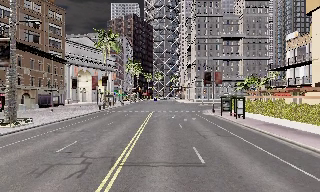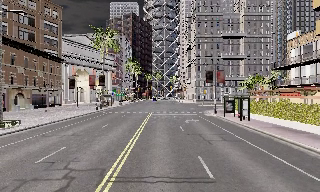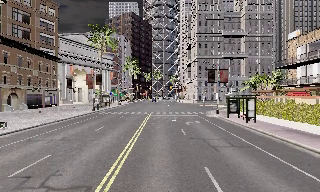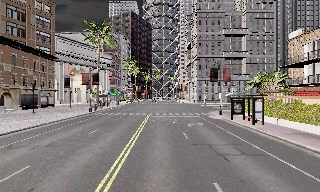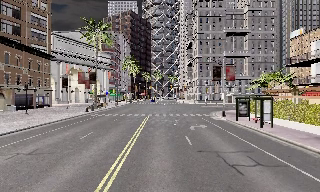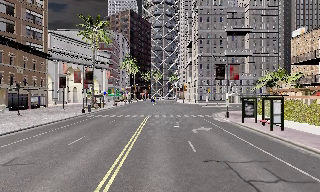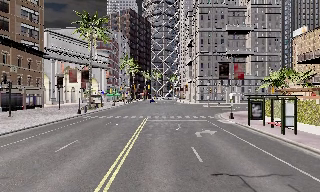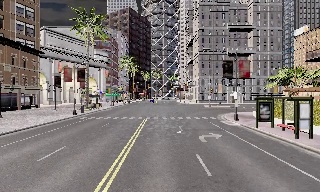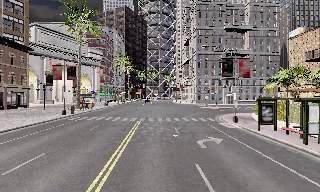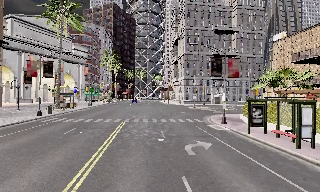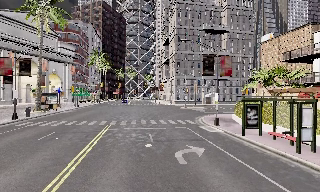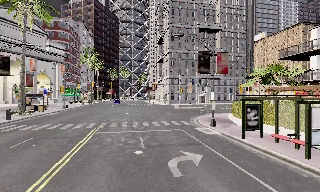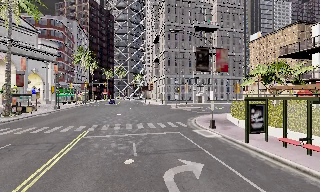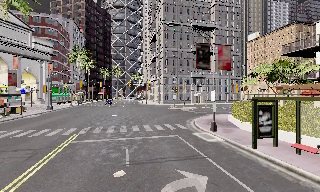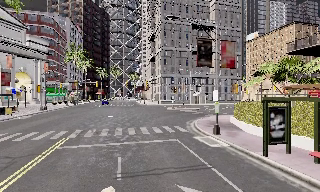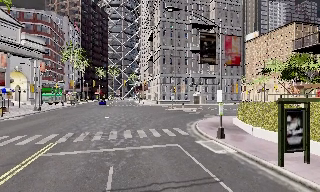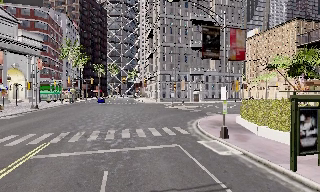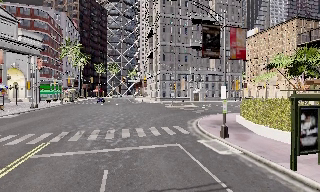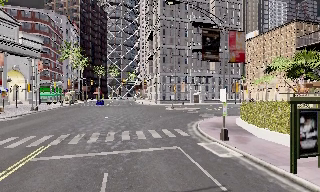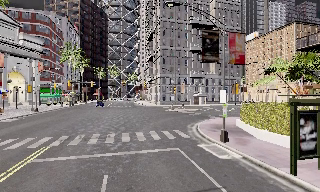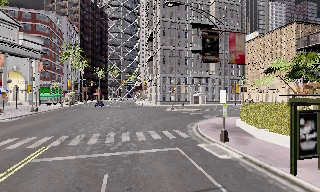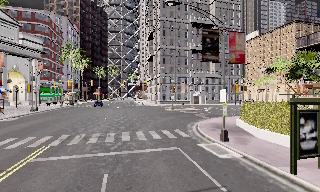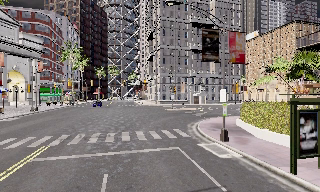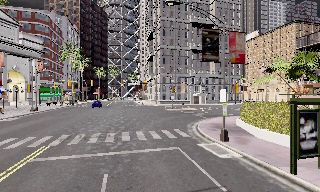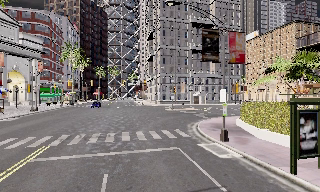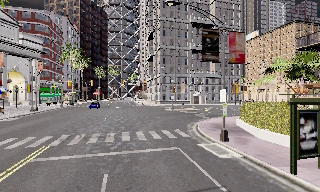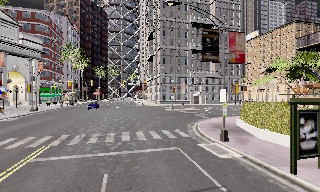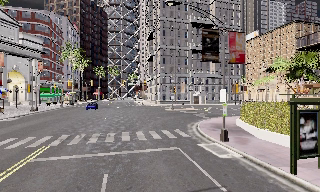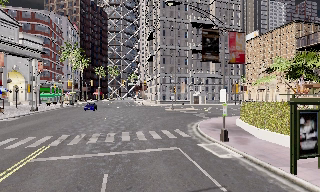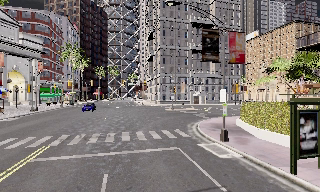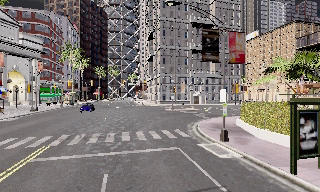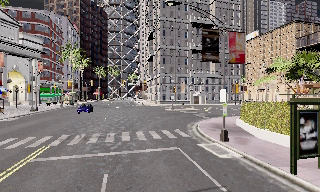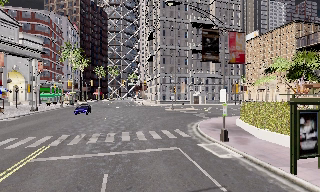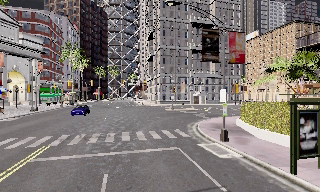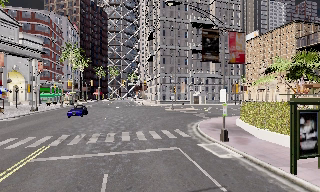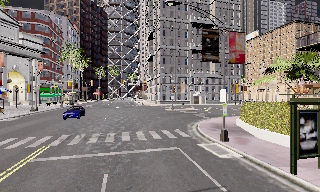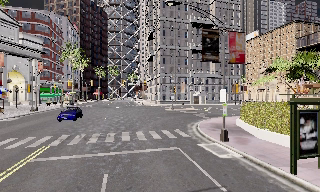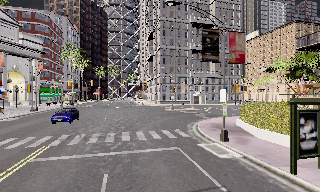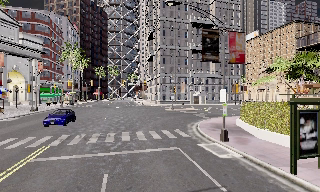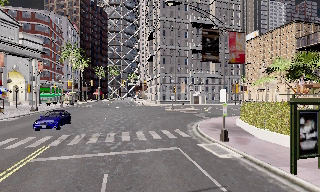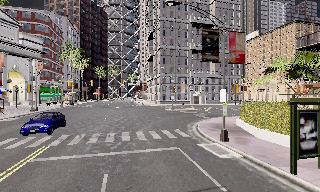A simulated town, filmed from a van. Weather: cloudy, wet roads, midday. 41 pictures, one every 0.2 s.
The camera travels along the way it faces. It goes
forward.
0.0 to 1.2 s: The camera travels forward, about 7 m, so what stands in front looms larger.
1.2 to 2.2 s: The camera swings to its right by about 10 degrees, and the scene slides to the left. It travels forward, about 6 m, so what stands in front looms larger.
2.2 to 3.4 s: The camera travels forward, about 5 m, so what stands in front looms larger. It loses speed.
3.4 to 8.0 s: The camera keeps its place and its aim.
The film runs forward here.
